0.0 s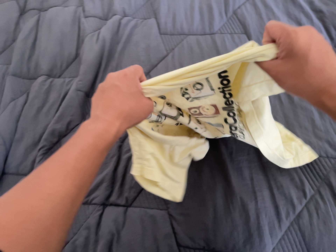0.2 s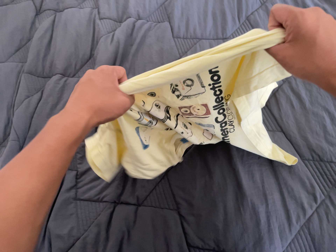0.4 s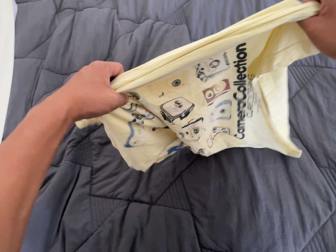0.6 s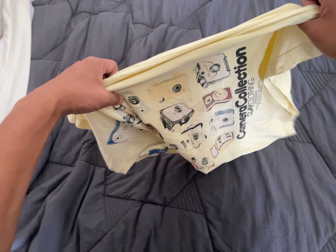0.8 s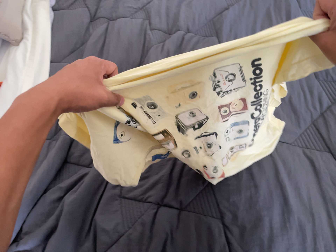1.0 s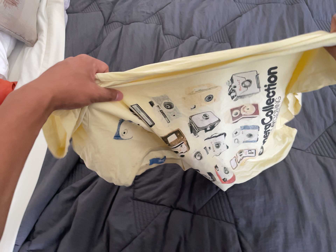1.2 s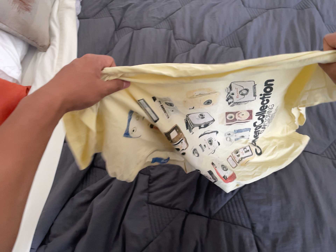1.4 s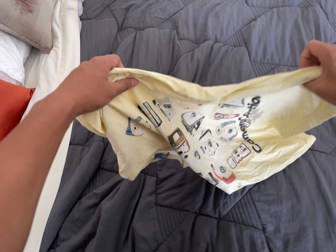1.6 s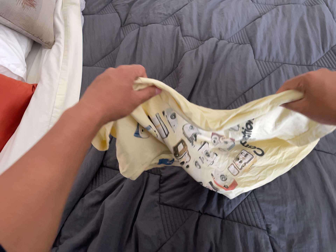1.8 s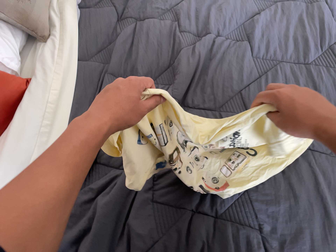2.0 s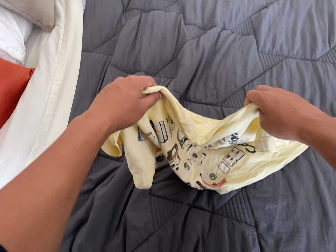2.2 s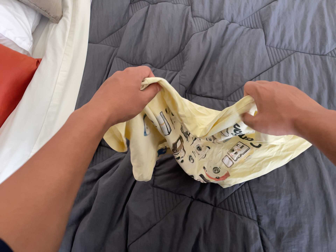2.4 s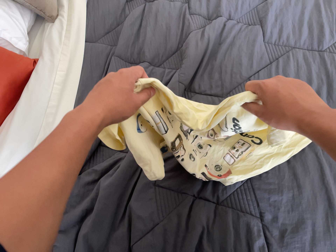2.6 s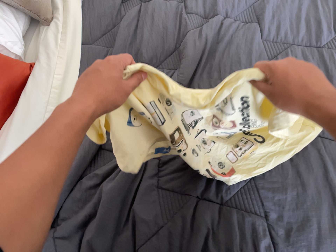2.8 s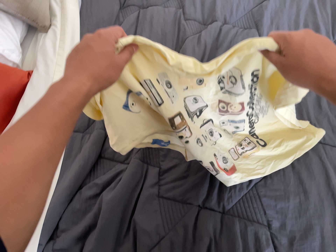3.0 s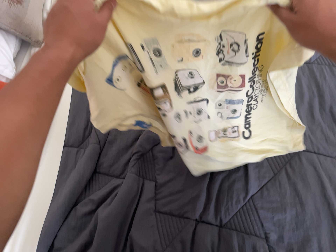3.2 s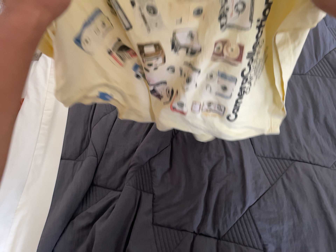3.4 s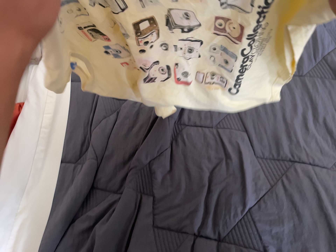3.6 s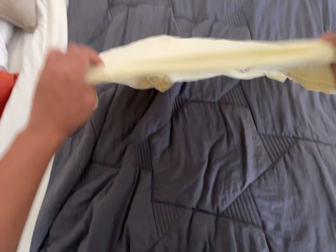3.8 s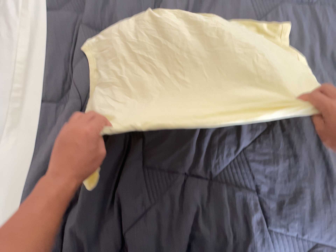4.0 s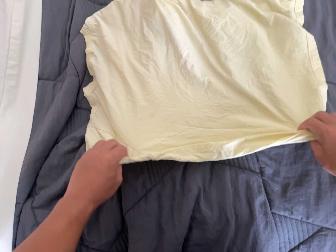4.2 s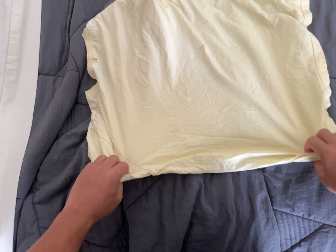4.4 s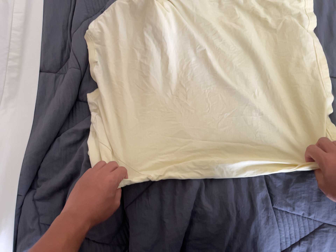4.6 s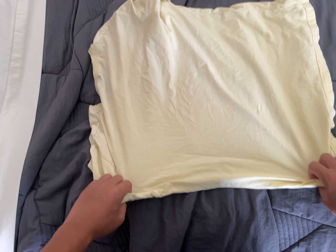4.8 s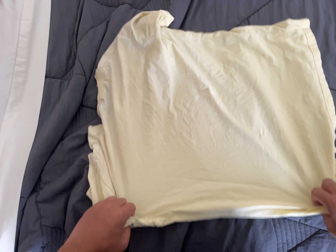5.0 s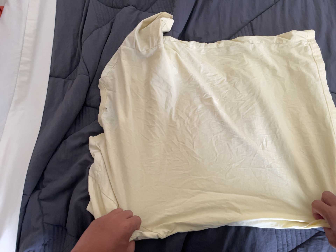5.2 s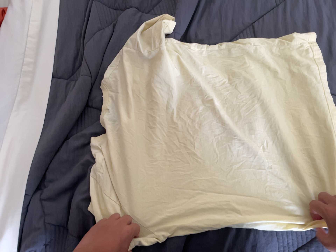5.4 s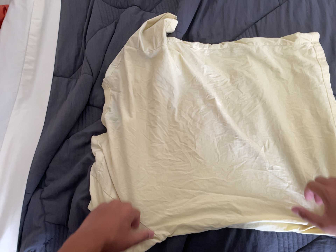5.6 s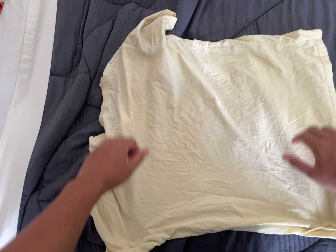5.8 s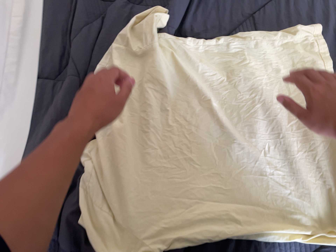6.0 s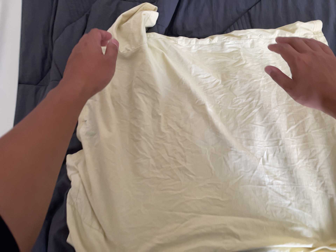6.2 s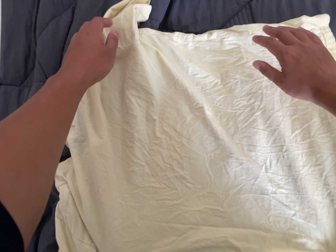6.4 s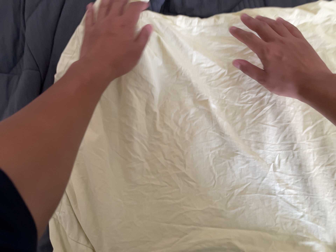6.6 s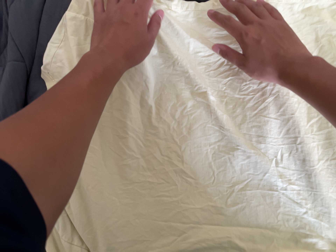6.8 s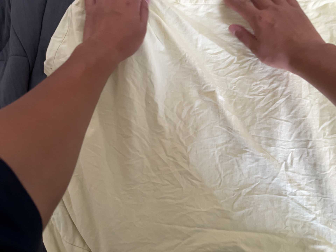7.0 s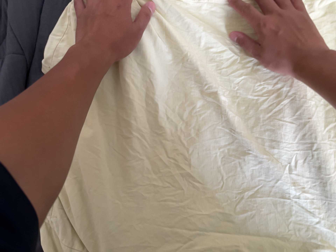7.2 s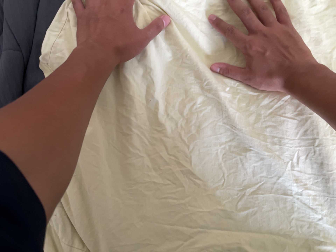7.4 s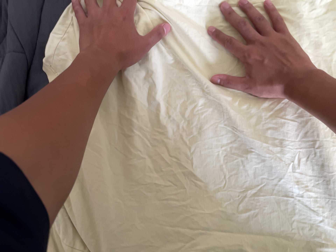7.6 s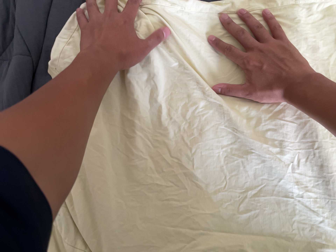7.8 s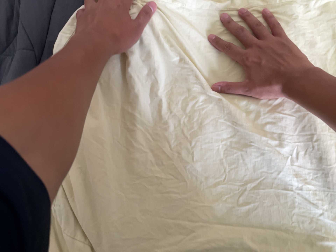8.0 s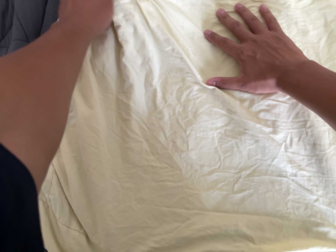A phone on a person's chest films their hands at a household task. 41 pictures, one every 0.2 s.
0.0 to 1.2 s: The camera travels to its left, about 20 cm, so close, fixed things drift to the right. It rolls about its line of sight by about 10 degrees, and the scene rotates clockwise.
1.2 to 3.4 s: The camera travels toward the top of its view, about 7 cm, so close, fixed things drift downward.
3.4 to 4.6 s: The camera travels forward, about 10 cm, so what stands in front looms larger. Its aim tips toward the bottom of its view by about 15 degrees, and the scene shifts upward.
4.6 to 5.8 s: The camera shifts only a little, or ends up much as it began.
5.8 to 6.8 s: The camera travels forward and toward the top of its view, about 20 cm, so what stands in front looms larger. Its aim tips toward the bottom of its view by about 15 degrees.
6.8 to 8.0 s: The camera travels toward the bottom of its view, about 6 cm.
The film runs forward here.
